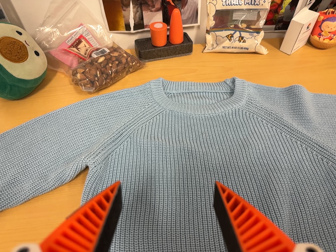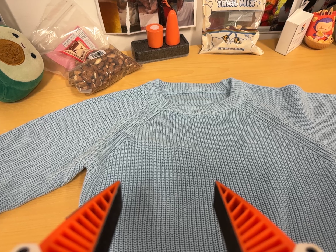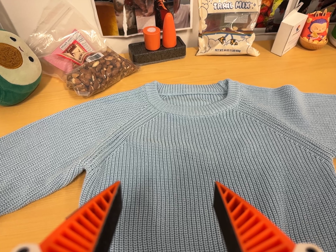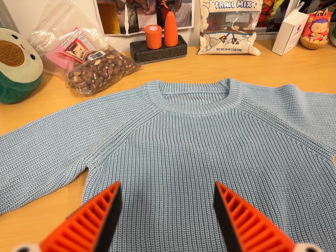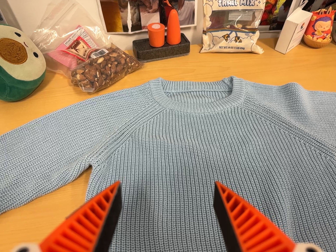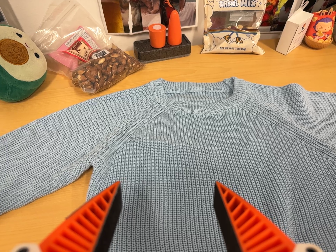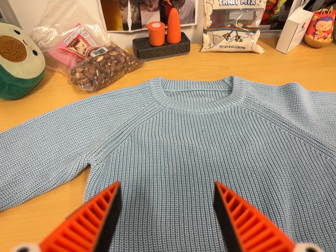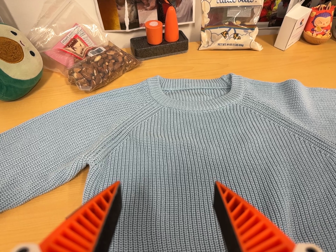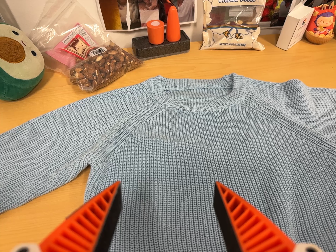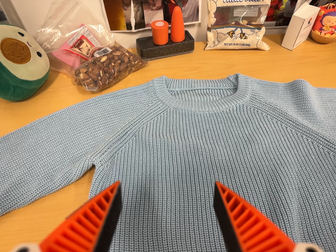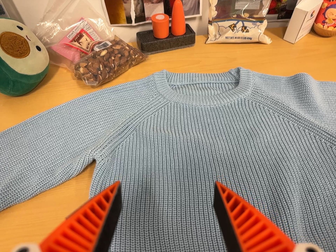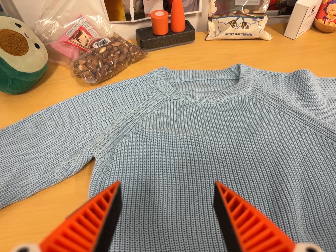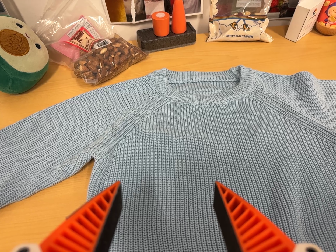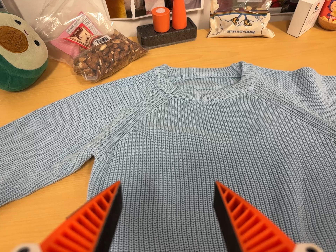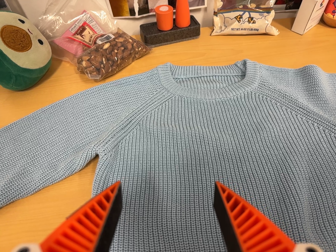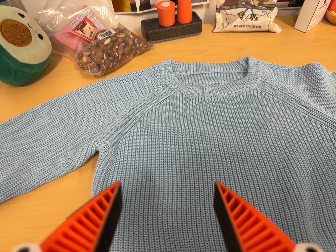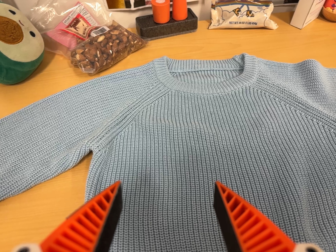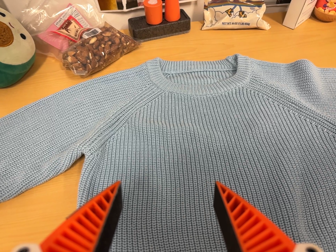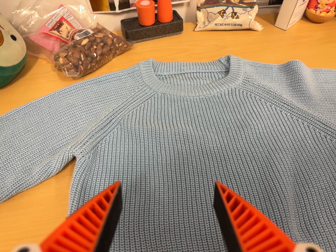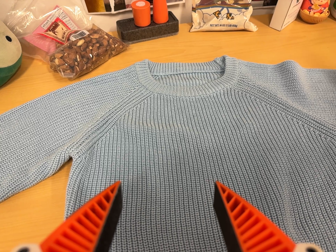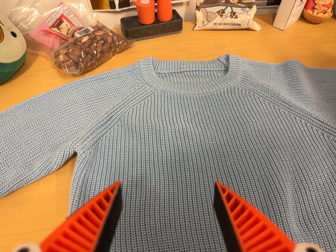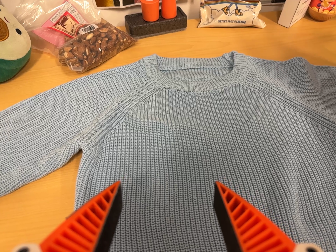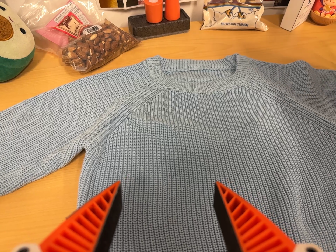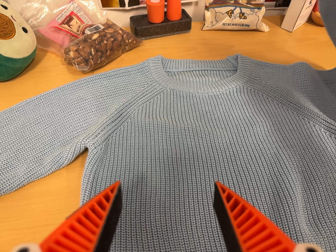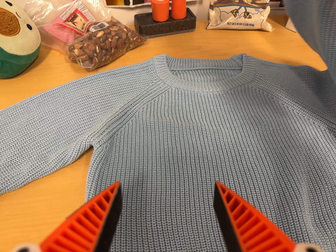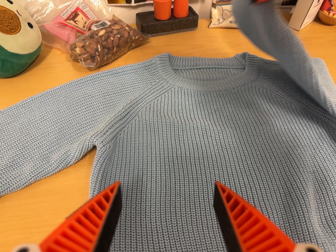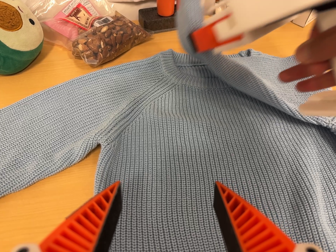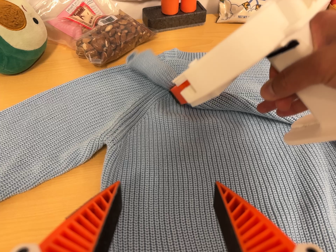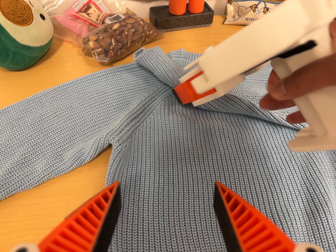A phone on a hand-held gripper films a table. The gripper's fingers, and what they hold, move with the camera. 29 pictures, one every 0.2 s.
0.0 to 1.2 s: The camera shifts only a little, or ends up much as it began.
1.2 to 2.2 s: The camera keeps its place and its aim.
2.2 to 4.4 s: The camera shifts only a little, or ends up much as it began.
4.4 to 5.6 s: The camera travels to its left, about 5 cm, so close, fixed things drift to the right.
The film runs forward here.
